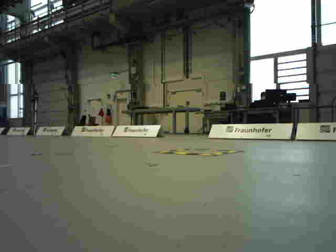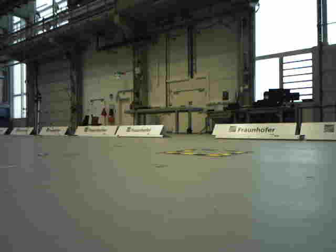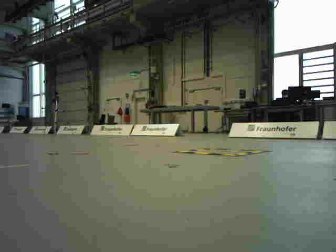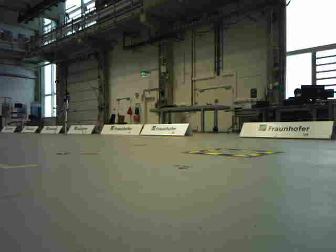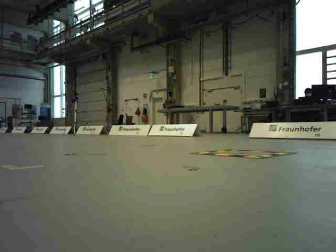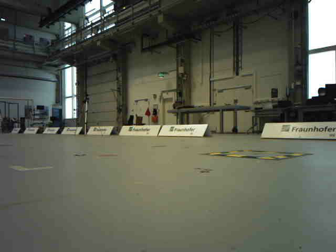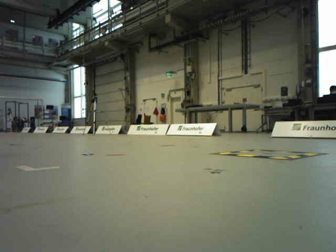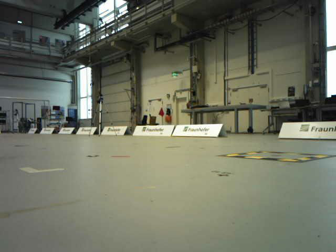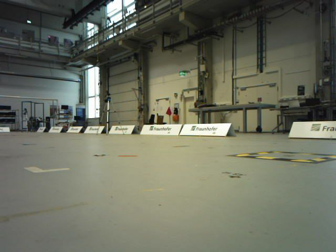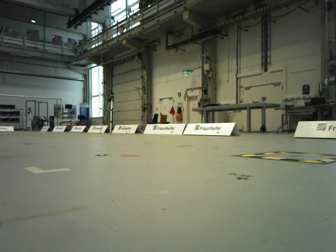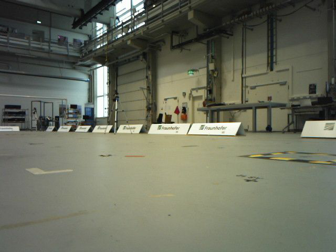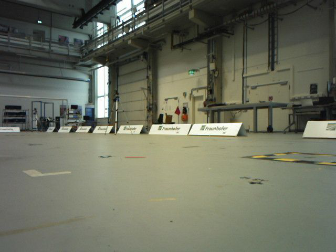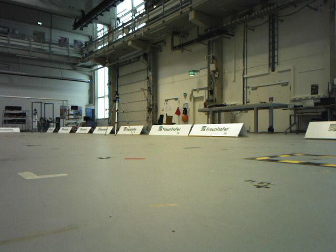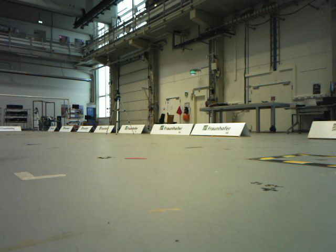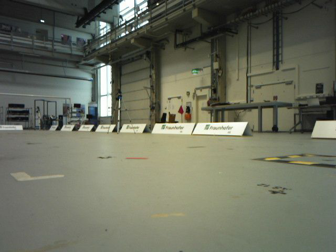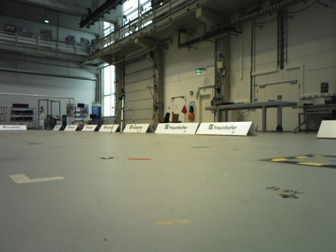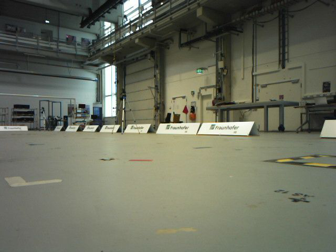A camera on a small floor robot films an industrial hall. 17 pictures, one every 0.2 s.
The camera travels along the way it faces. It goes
forward.
0.0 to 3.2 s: The camera swings to its left by about 15 degrees, and the scene slides to the right. It travels forward, about 0.6 m, so what stands in front looms larger.
The film runs forward here.
